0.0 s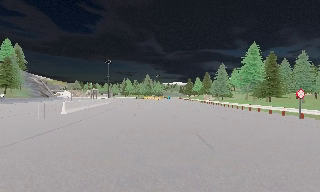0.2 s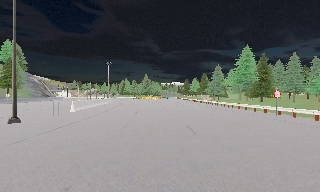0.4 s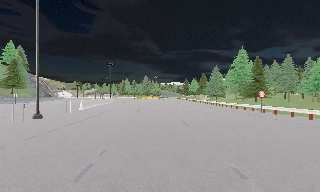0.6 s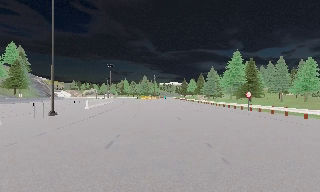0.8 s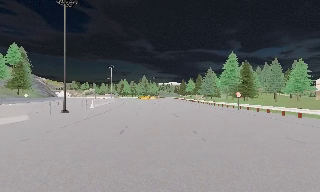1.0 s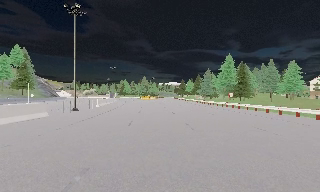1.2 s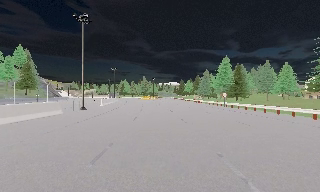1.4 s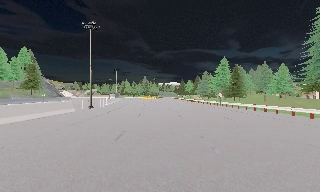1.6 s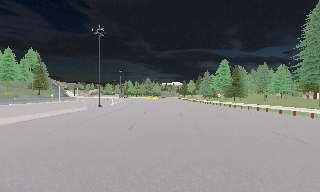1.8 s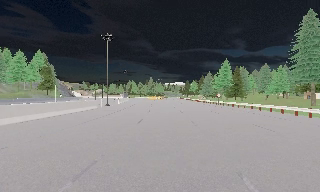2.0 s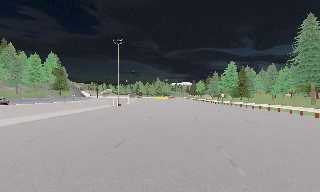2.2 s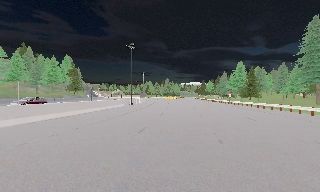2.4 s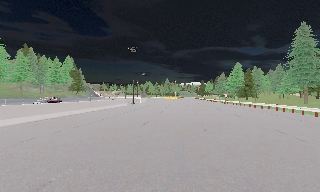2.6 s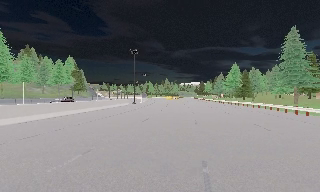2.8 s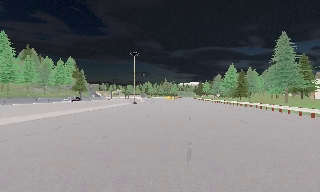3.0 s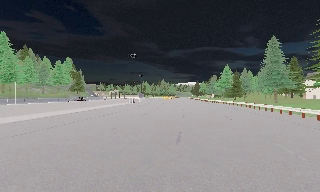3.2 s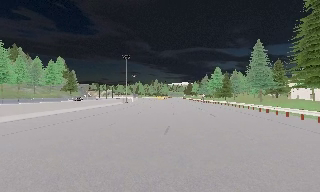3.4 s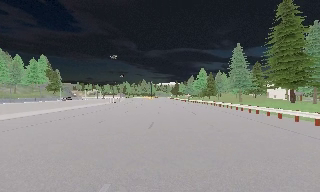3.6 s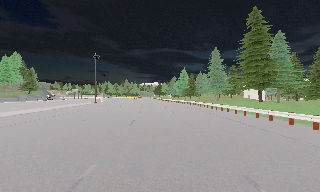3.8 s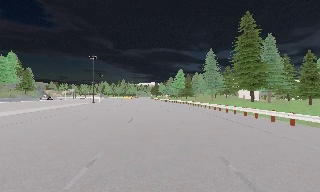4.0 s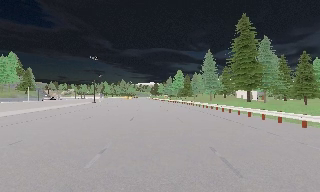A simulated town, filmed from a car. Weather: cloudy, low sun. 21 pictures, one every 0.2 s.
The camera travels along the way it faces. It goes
backward.
0.0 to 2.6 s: The camera travels backward, about 25 m, so what stands in front gets smaller.
2.6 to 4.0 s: The camera pans to its right, which is clockwise from overhead, by about 15 degrees. It travels backward, about 9 m, so what stands in front gets smaller. It loses speed.
The film runs backward here.
